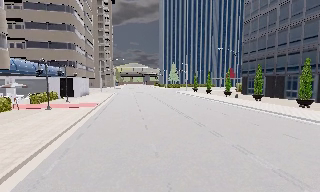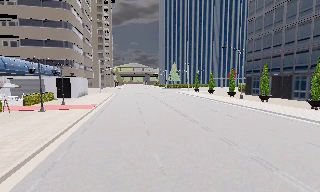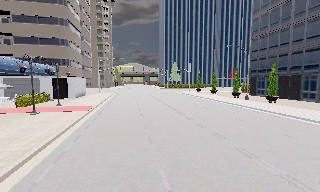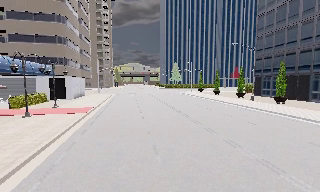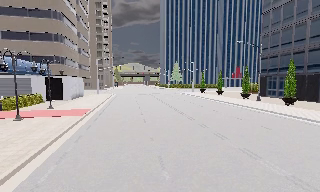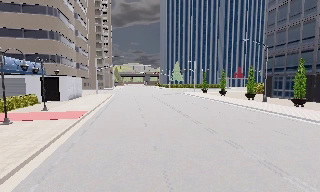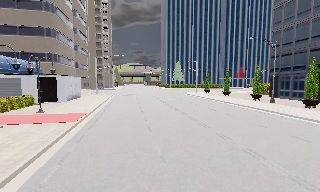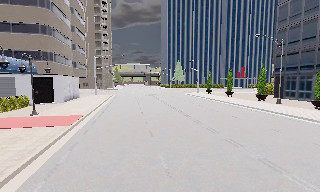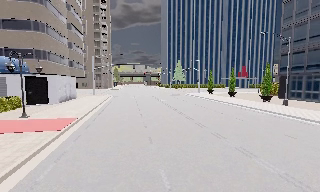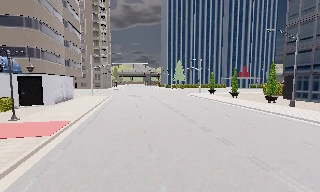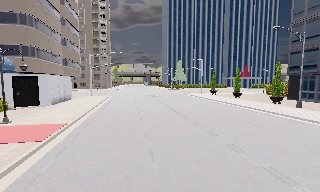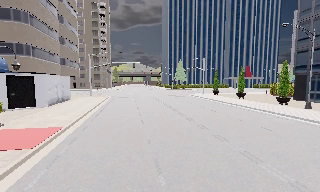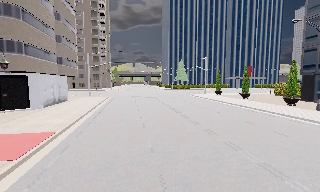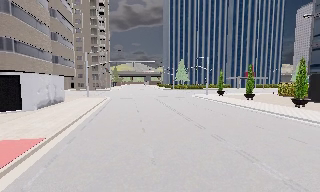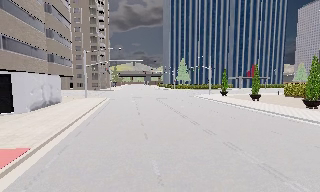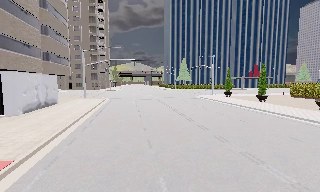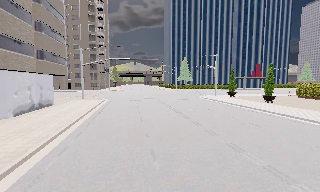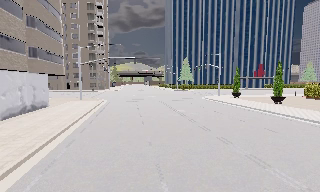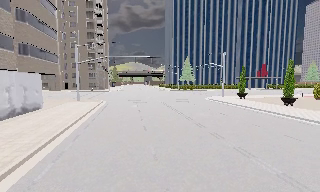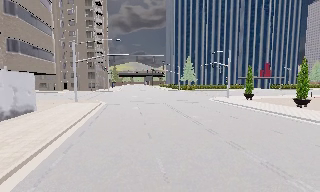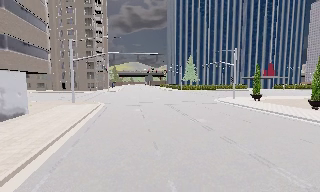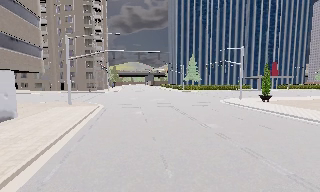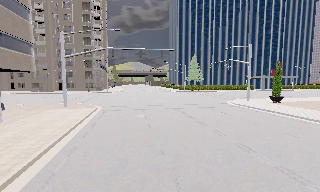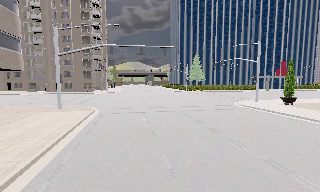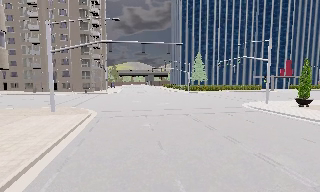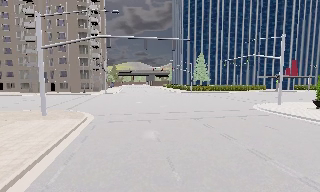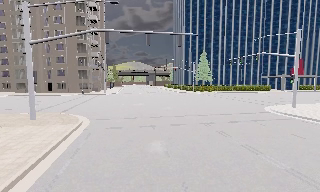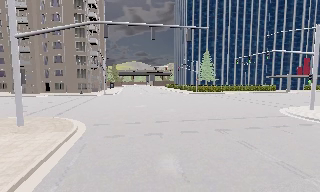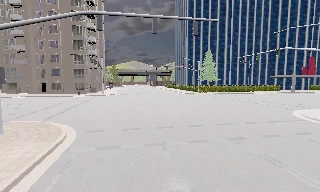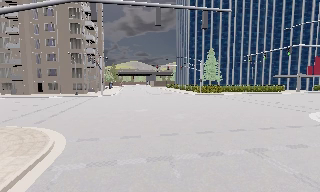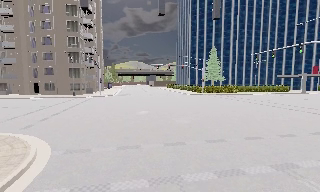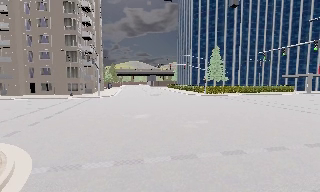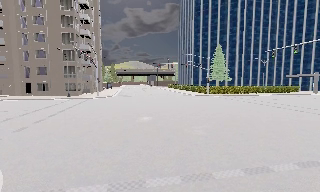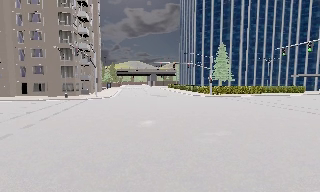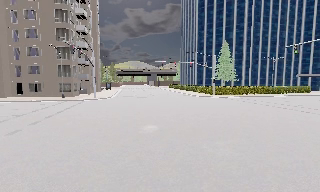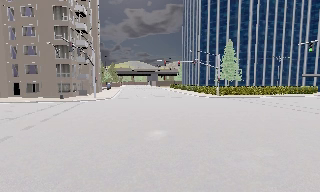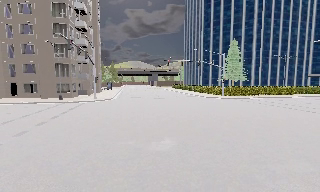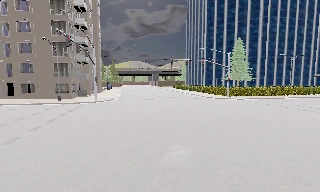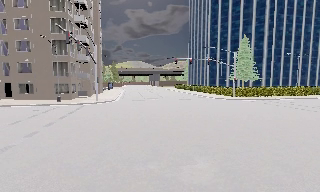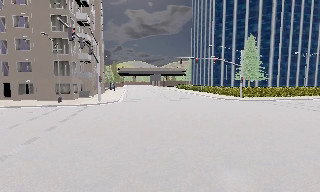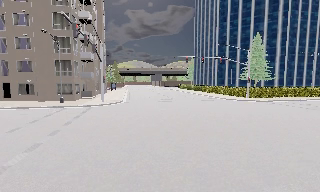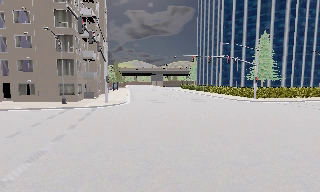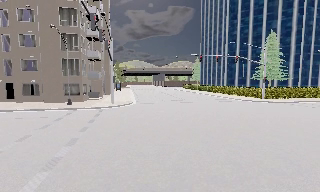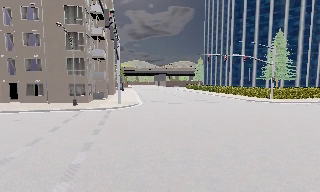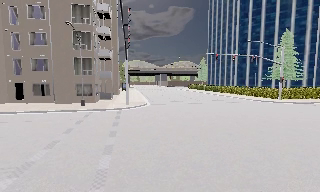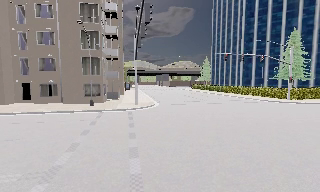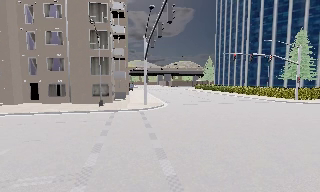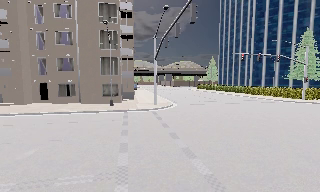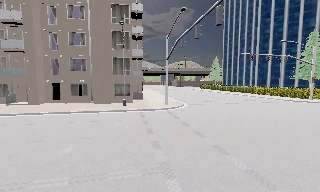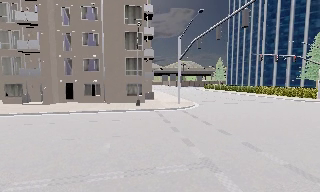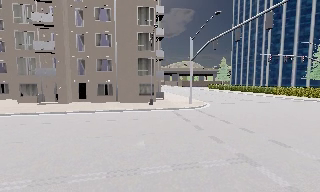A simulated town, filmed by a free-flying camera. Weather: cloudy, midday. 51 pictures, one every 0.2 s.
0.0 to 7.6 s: The camera travels forward, about 45 m, so what stands in front looms larger.
7.6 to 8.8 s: The camera travels to its left and forward, about 6 m, so close, fixed things drift to the right.
8.8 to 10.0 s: The camera travels to its left, about 8 m, so close, fixed things drift to the right.
The film runs backward here.
